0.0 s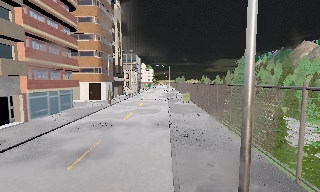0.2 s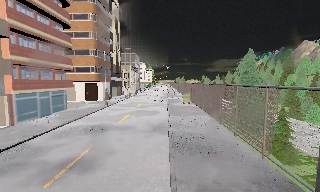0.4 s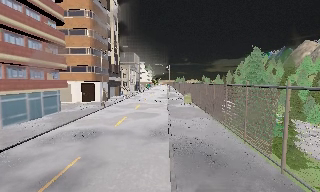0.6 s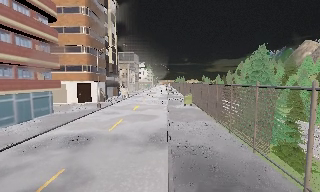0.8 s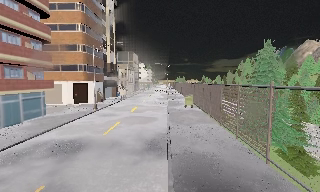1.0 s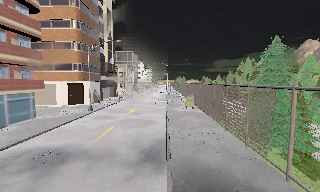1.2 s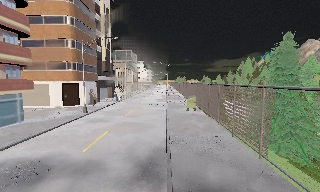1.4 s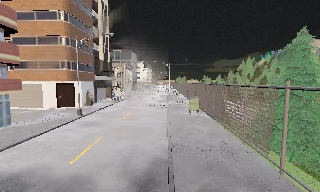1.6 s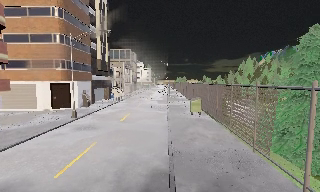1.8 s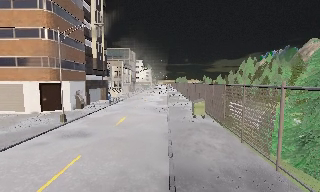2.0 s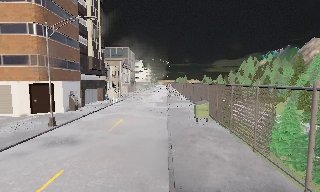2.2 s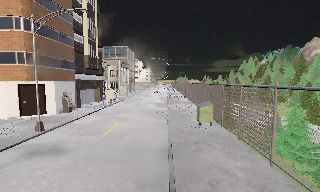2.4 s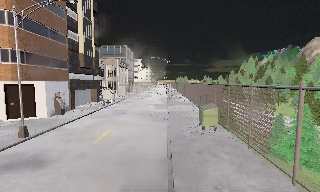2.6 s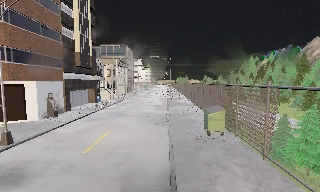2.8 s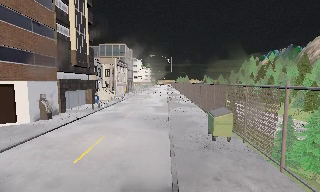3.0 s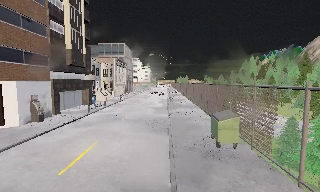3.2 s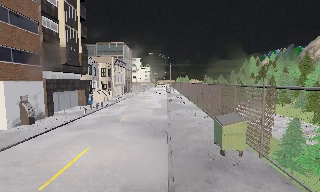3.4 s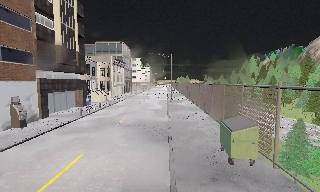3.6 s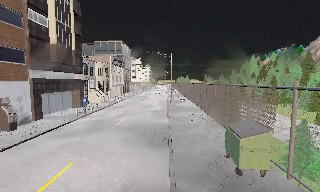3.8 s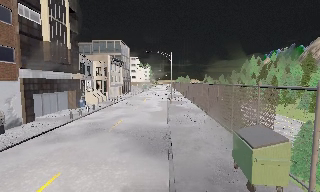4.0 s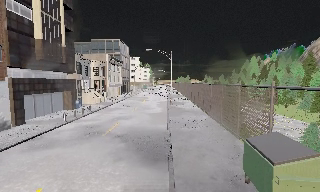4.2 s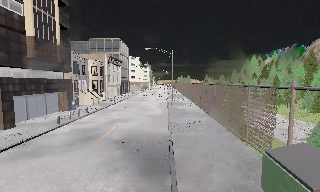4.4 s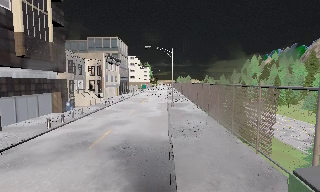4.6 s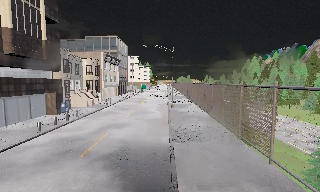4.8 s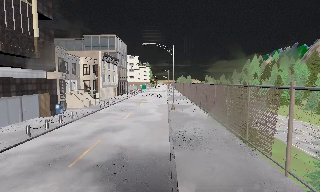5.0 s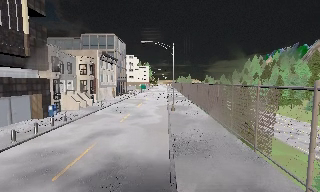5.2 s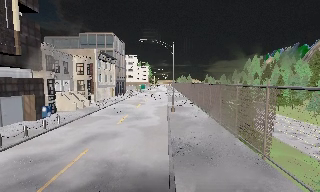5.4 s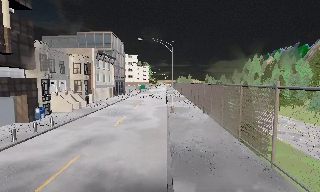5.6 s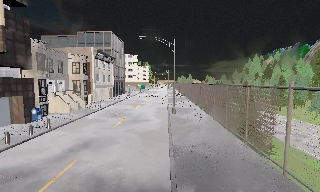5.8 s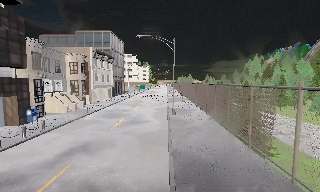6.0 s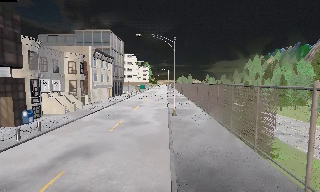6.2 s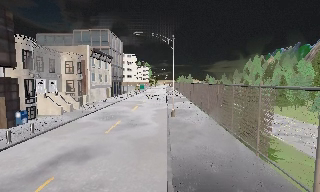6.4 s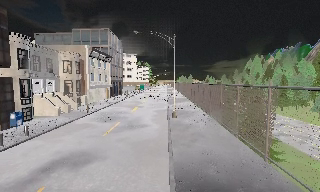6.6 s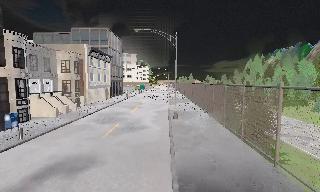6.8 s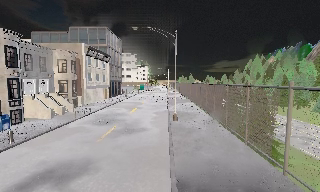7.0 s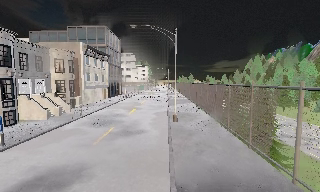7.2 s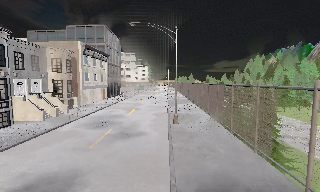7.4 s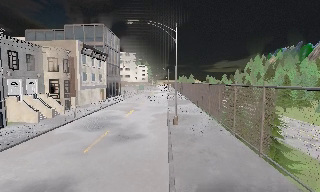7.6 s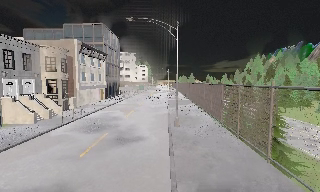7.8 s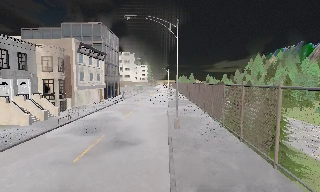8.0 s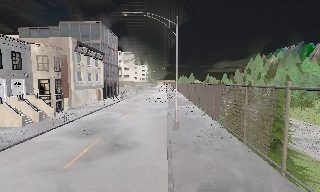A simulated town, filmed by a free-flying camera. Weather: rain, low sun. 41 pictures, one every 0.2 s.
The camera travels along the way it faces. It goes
forward.
0.0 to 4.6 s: The camera travels forward, about 25 m, so what stands in front looms larger.
4.6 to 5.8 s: The camera travels forward, about 4 m, so what stands in front looms larger. It loses speed.
5.8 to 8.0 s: The camera travels forward, about 5 m, so what stands in front looms larger.
The film runs forward here.
